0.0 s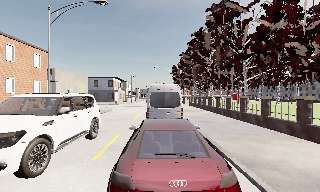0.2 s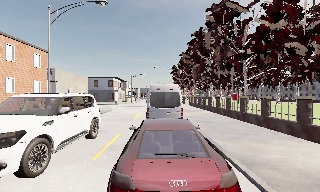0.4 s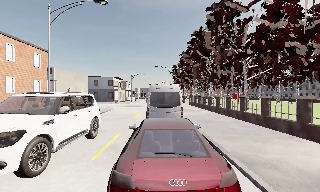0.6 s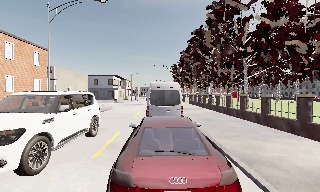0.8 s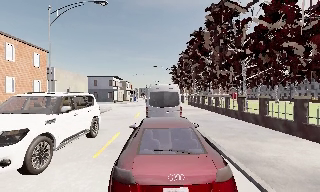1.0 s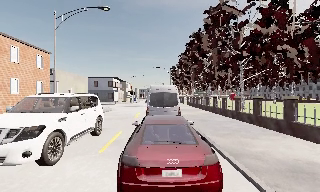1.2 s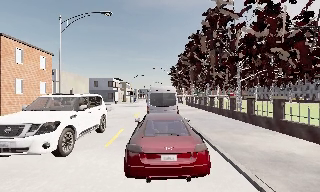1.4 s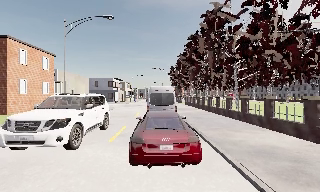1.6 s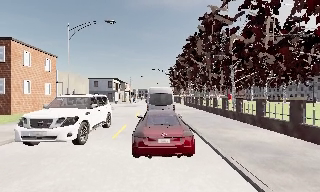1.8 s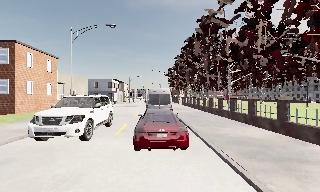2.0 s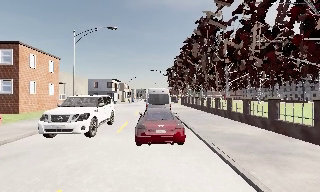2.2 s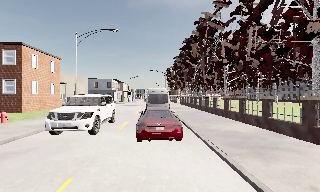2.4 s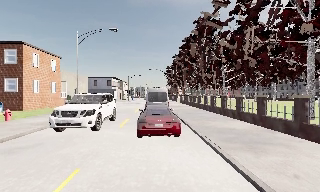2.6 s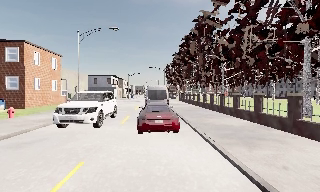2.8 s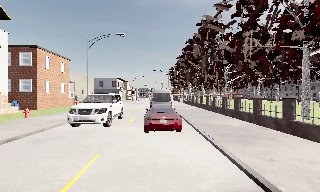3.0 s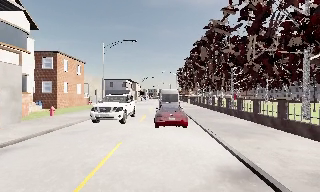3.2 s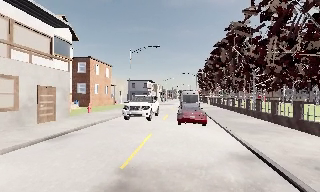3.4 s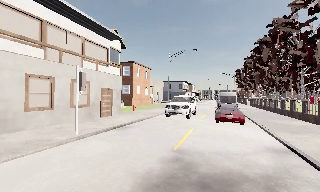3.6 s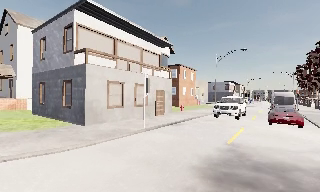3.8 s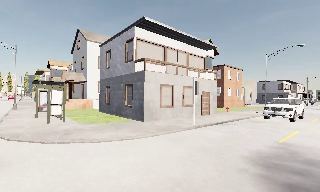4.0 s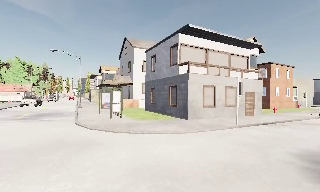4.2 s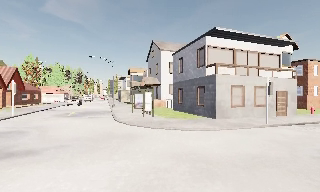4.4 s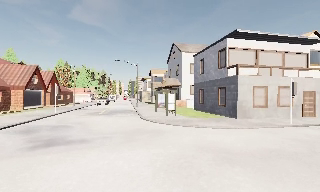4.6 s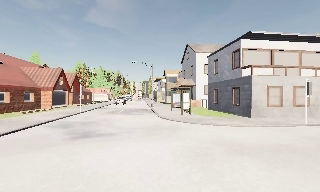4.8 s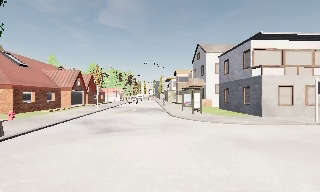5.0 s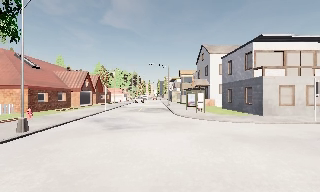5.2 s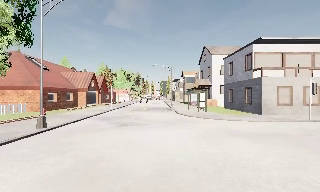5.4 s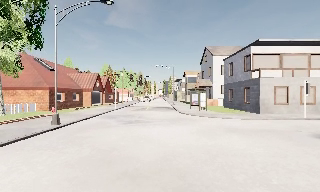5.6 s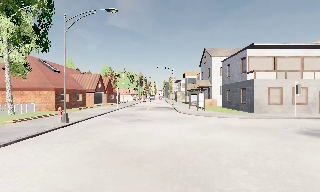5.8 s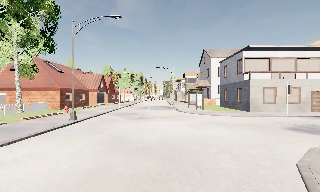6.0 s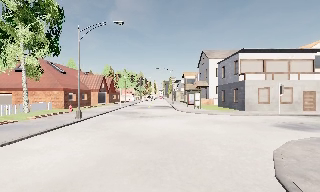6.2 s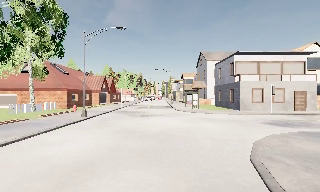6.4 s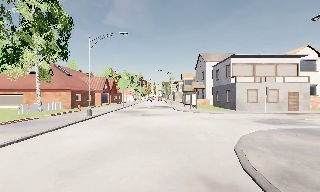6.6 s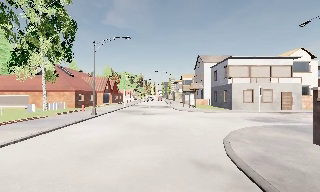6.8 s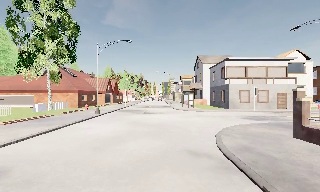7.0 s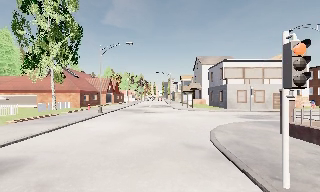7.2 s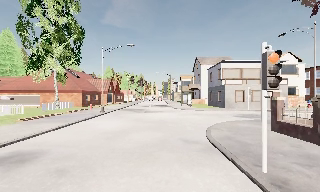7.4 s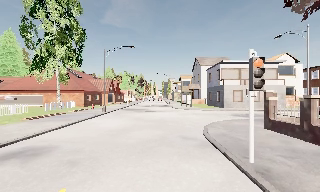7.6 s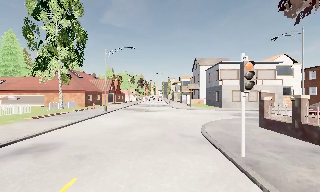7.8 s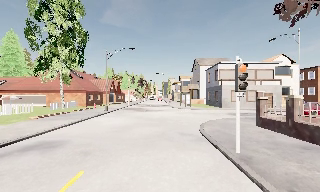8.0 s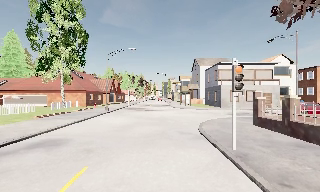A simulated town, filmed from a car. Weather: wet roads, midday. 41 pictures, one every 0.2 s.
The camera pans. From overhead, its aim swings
counterclockwise.
The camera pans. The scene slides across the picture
to the right.
0.0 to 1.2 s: The camera travels backward, about 1.5 m, so what stands in front gets smaller. It gains speed.
1.2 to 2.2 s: The camera travels backward, about 3 m, so what stands in front gets smaller.
2.2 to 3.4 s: The camera pans to its left, which is counterclockwise from overhead, by about 25 degrees. It travels backward, about 6 m, so what stands in front gets smaller. It gains speed.
3.4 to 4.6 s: The scene slides to the right, as the camera pans about 65 degrees to its left. It travels backward and to its left, about 7 m.
4.6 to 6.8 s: The camera travels backward, about 10 m, so what stands in front gets smaller.
6.8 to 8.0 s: The camera travels backward, about 3 m, so what stands in front gets smaller. It loses speed.
The film runs backward here.
